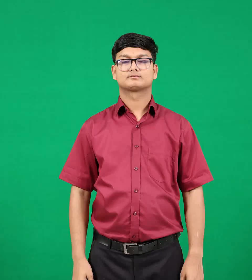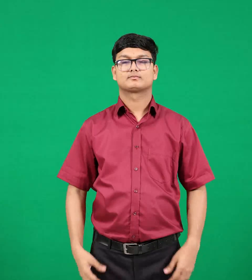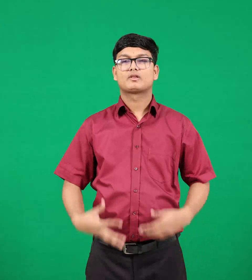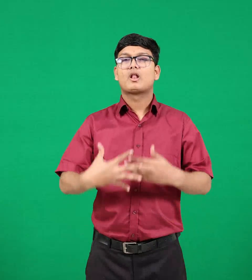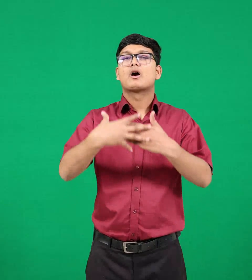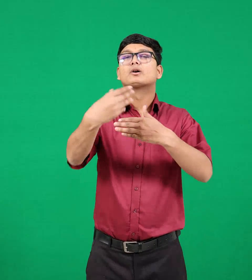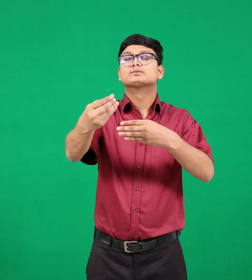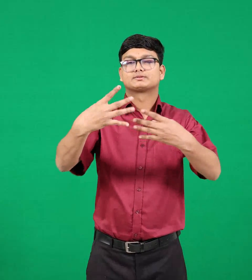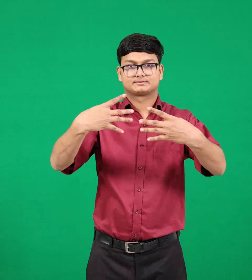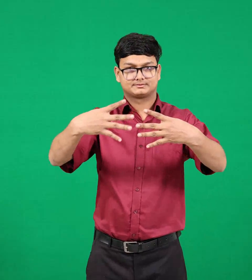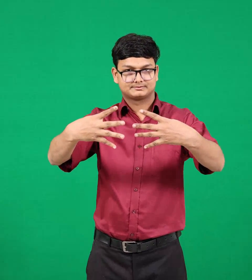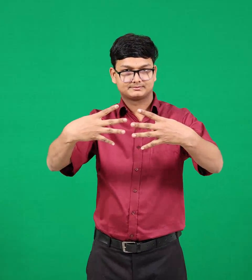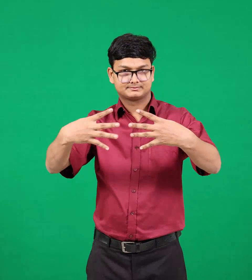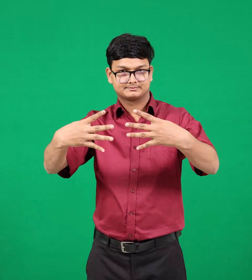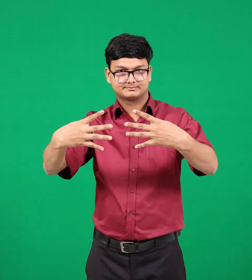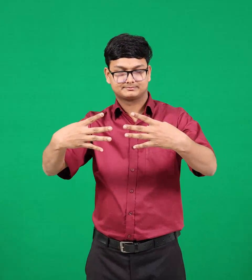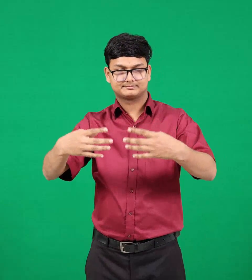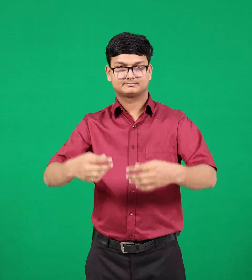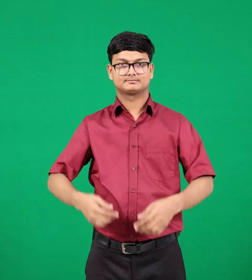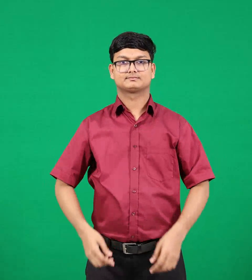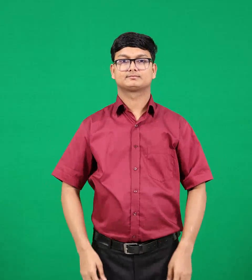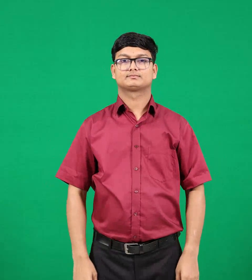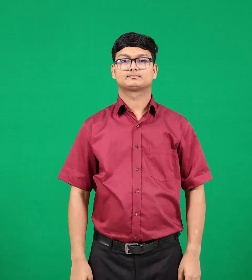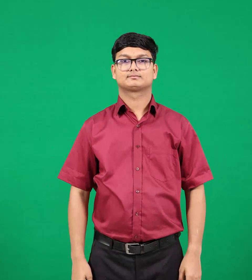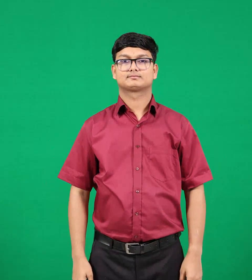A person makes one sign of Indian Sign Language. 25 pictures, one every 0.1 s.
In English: gate
